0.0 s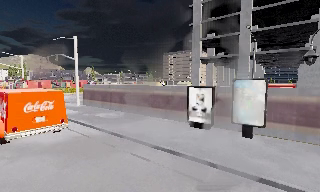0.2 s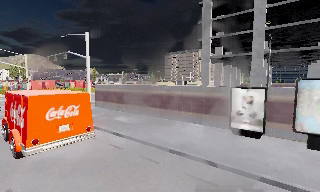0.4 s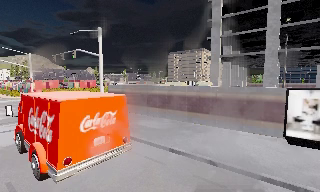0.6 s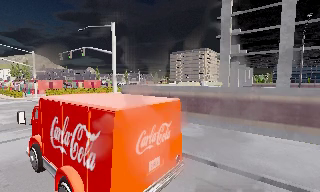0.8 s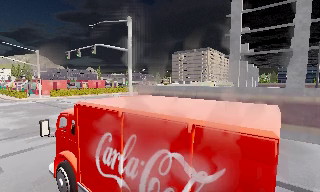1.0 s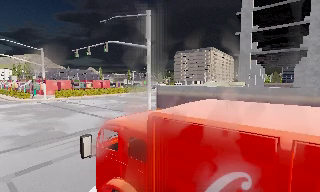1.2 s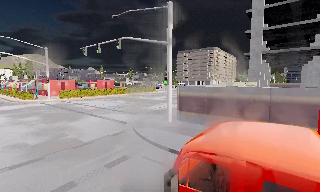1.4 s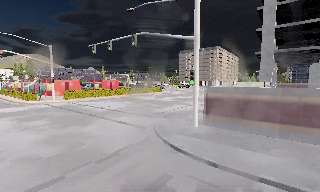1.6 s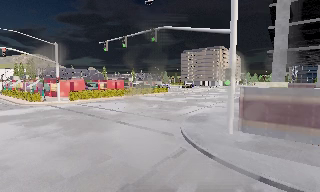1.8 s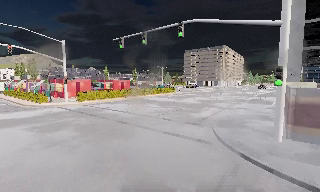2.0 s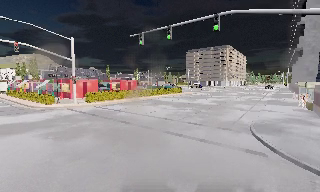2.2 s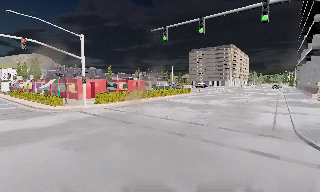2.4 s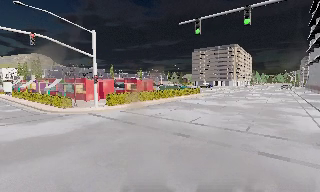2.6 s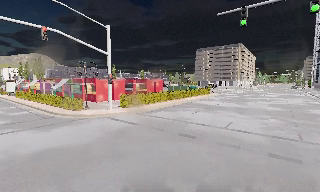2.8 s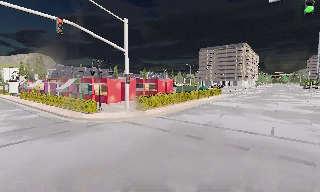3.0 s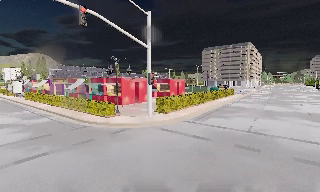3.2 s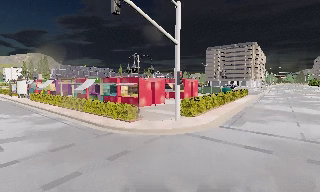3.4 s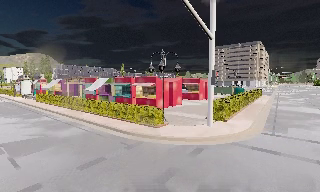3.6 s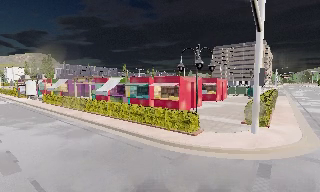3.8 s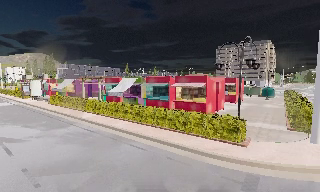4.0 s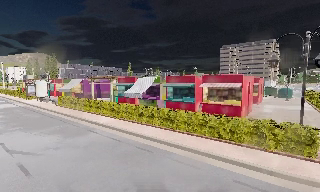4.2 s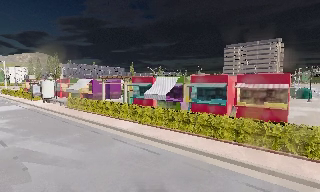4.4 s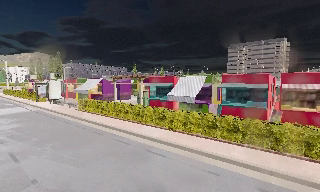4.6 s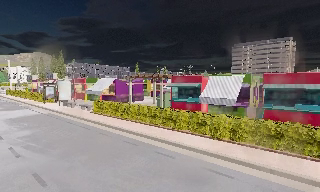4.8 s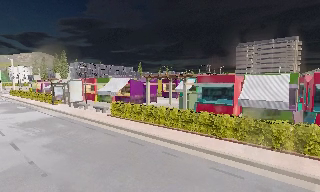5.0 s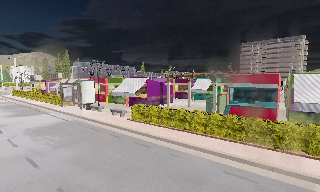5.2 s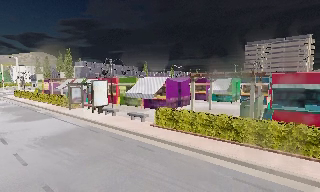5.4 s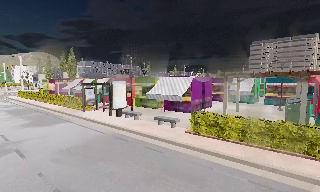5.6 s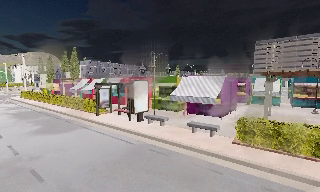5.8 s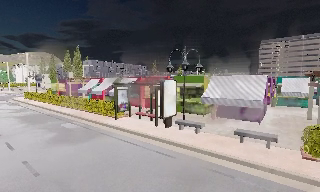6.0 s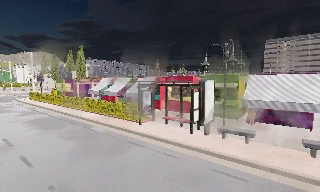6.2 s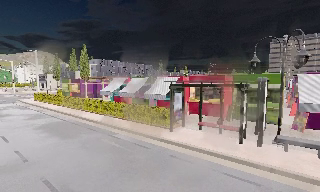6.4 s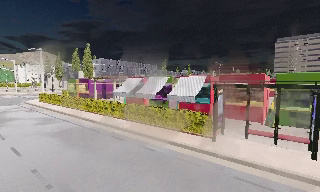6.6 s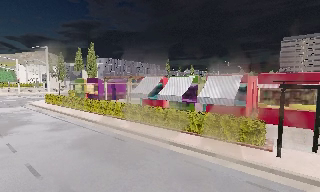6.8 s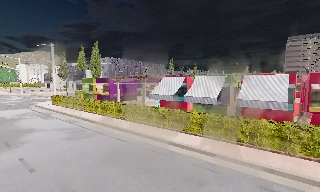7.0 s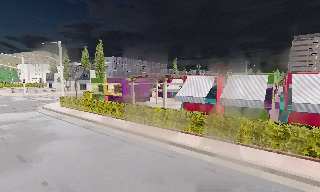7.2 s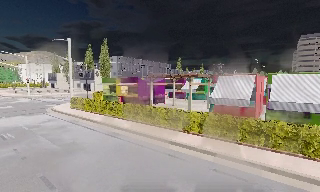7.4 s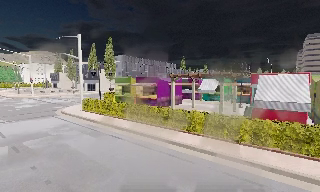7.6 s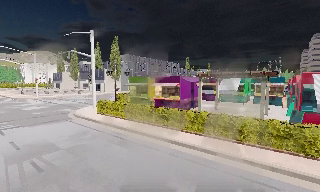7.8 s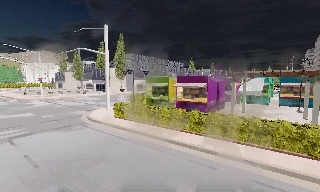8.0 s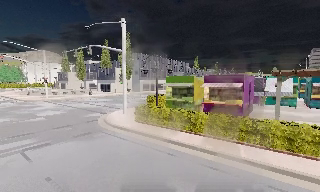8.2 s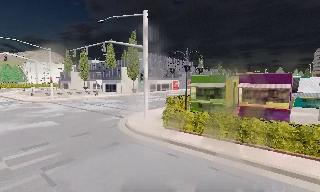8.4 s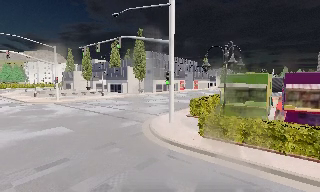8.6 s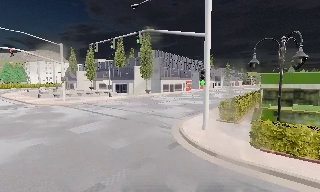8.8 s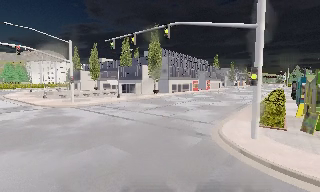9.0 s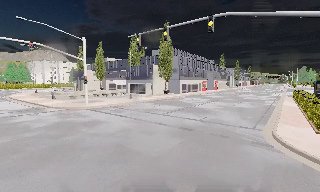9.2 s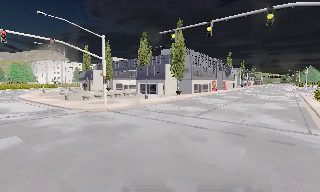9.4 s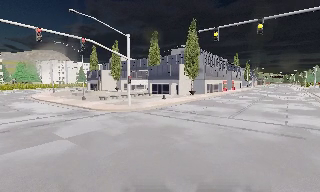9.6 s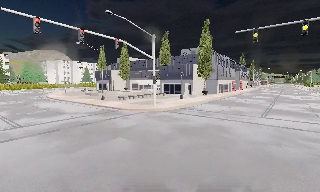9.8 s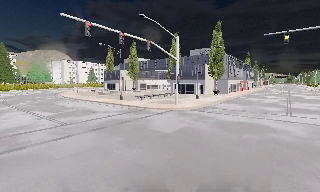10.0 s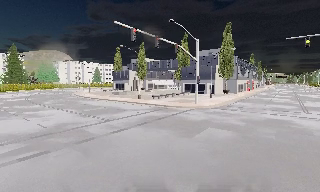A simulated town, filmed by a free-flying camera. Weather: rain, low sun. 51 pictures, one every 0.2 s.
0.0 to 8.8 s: The camera travels to its left and forward, about 100 m, so close, fixed things drift to the right.
8.8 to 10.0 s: The camera travels to its left, about 16 m, so close, fixed things drift to the right.
The film runs forward here.
